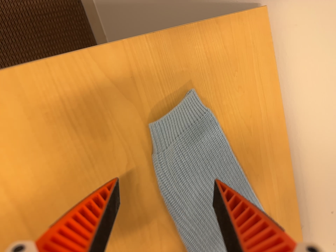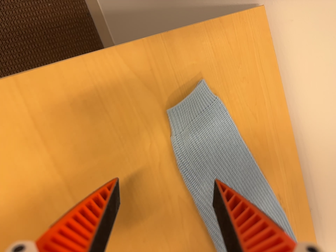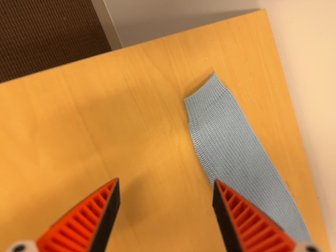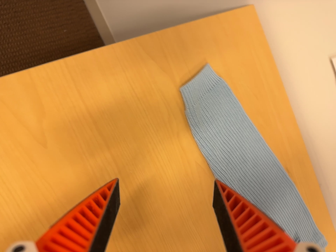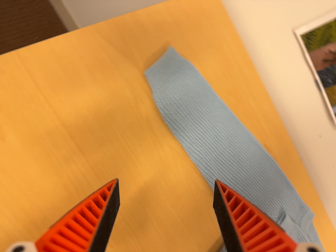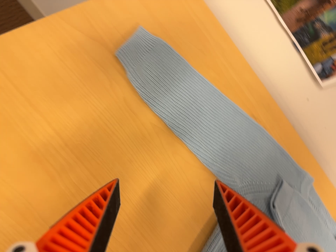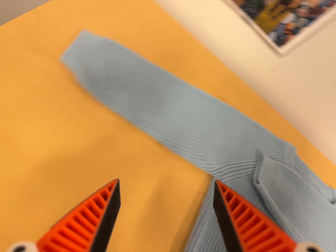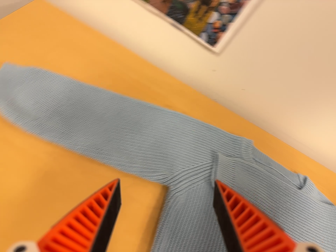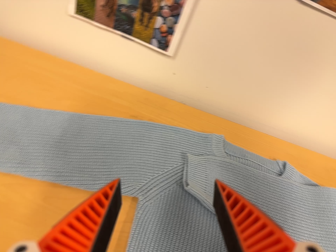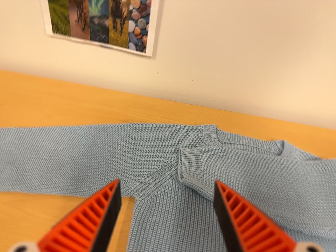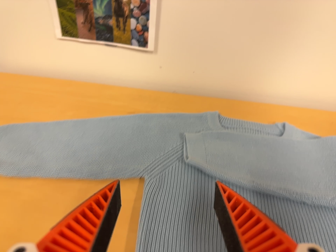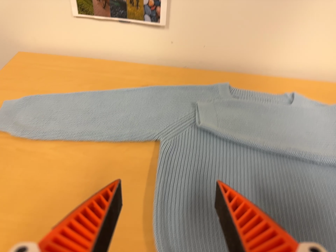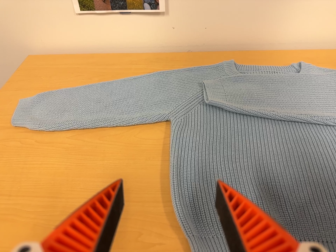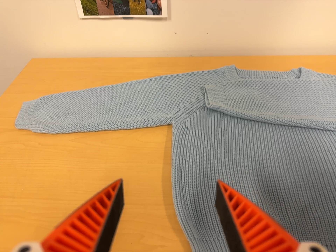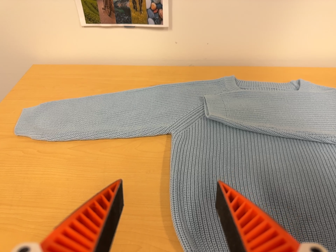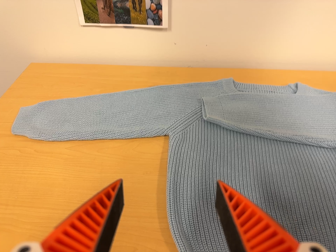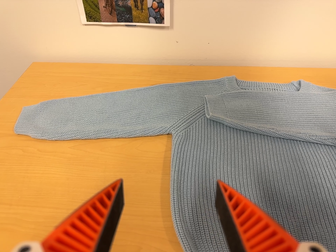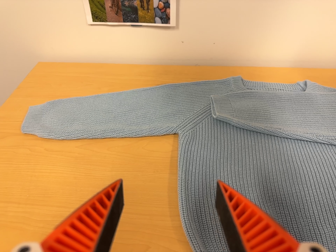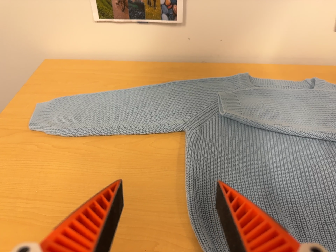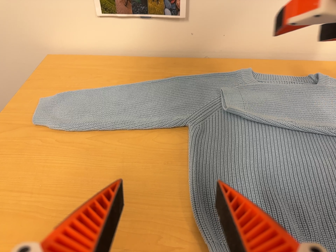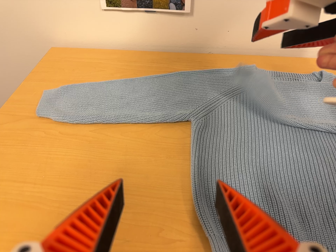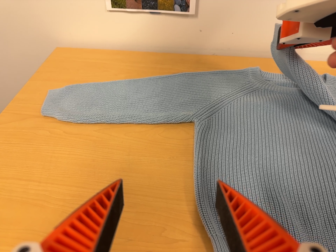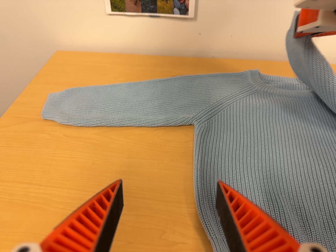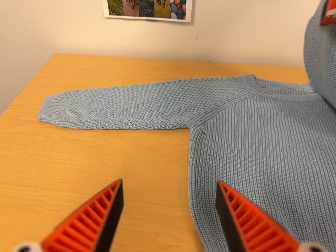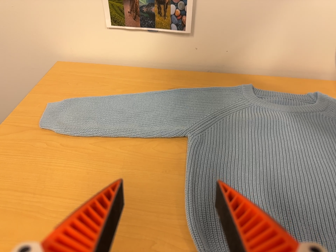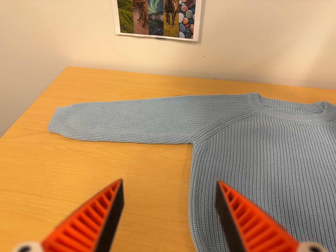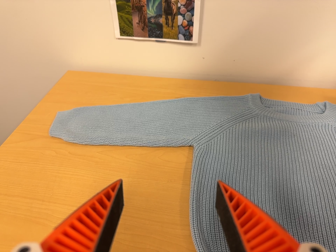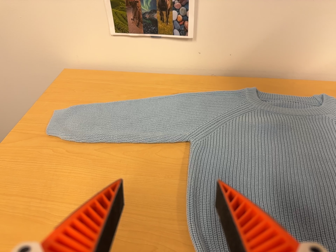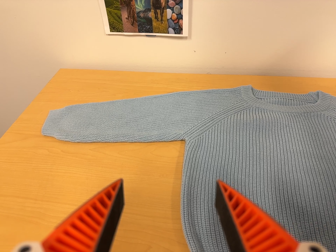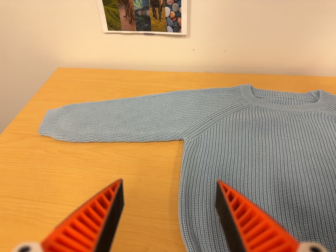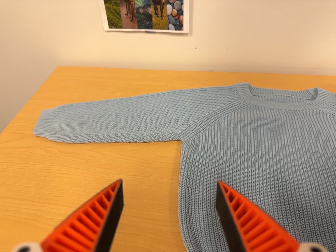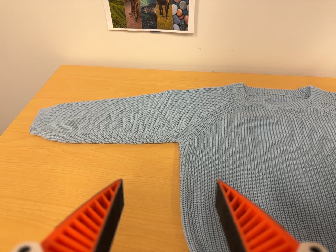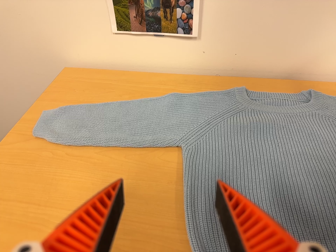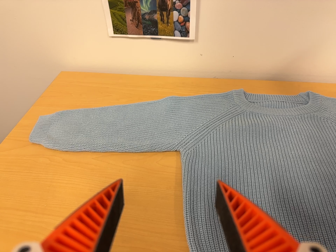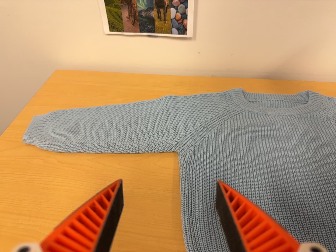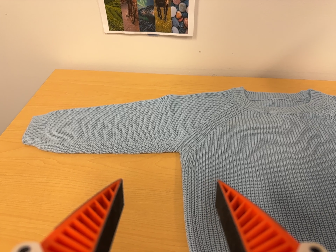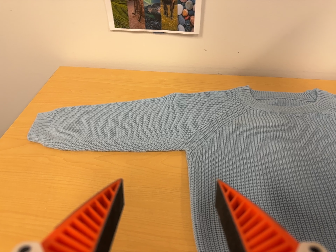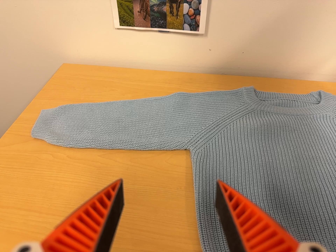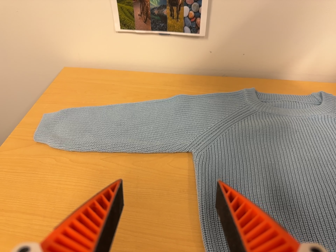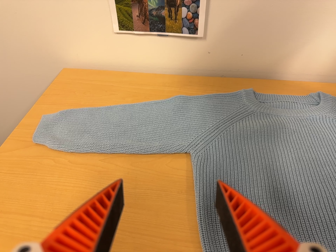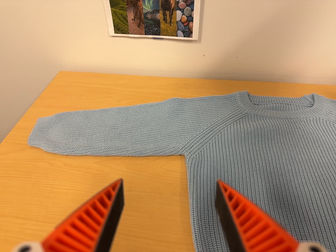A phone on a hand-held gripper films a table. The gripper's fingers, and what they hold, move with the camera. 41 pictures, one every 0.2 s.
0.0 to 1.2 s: The camera travels toward the bottom of its view, to its right and backward, about 24 cm. Its aim tips toward the top of its view by about 10 degrees. It rolls about its line of sight by about 35 degrees, and the scene rotates counterclockwise.
1.2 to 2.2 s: The camera travels to its right and toward the bottom of its view, about 22 cm, so close, fixed things drift to the left. It rolls about its line of sight by about 35 degrees, and the scene rotates counterclockwise.
2.2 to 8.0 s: The camera shifts only a little, or ends up much as it began.
The film runs backward here.
